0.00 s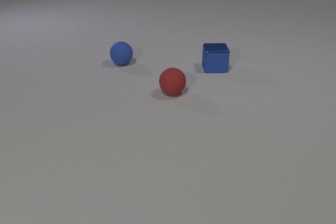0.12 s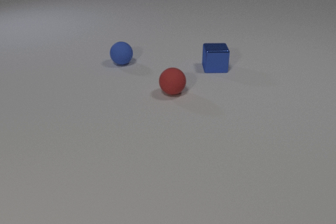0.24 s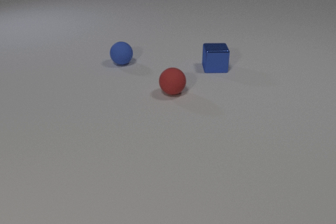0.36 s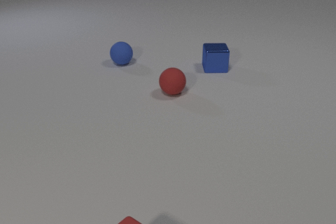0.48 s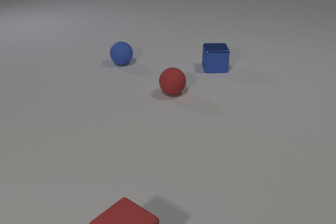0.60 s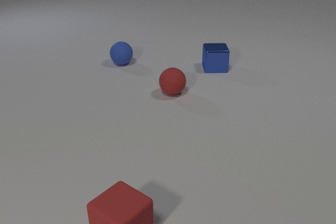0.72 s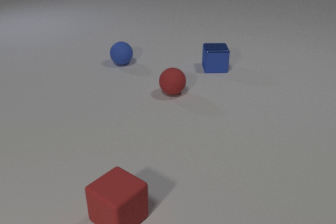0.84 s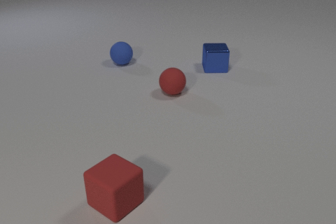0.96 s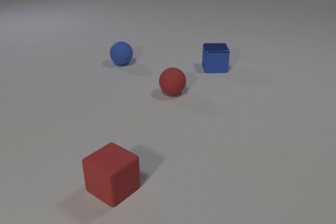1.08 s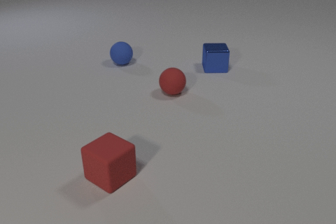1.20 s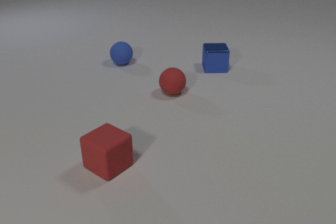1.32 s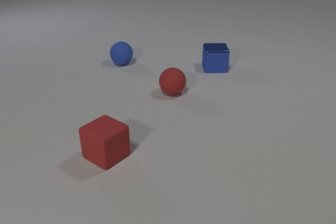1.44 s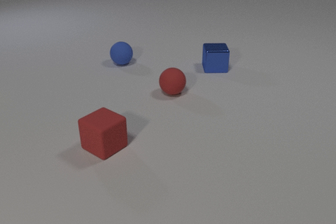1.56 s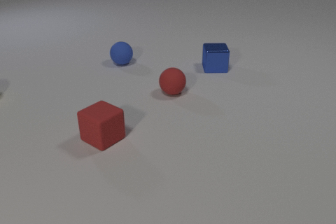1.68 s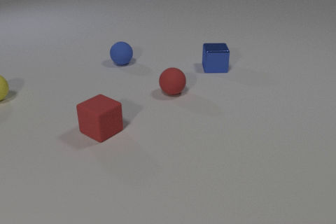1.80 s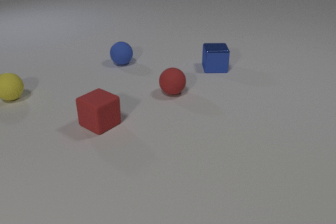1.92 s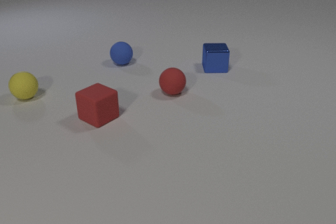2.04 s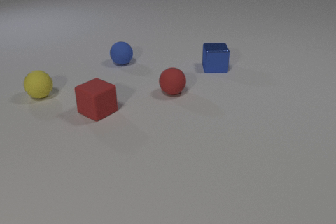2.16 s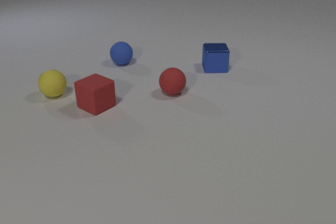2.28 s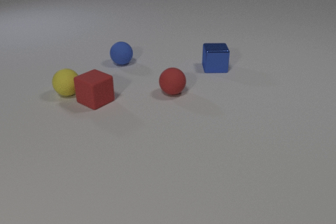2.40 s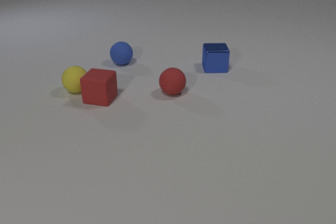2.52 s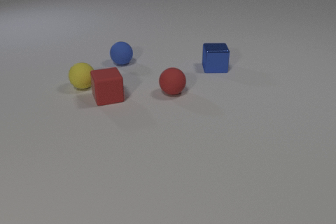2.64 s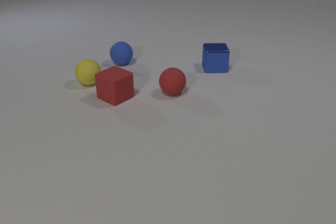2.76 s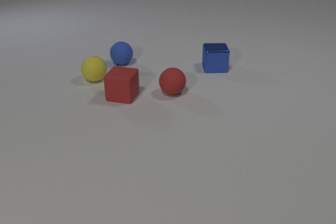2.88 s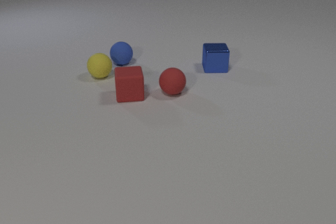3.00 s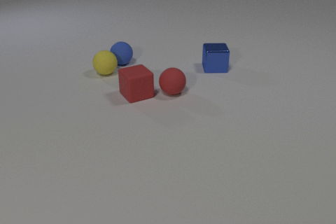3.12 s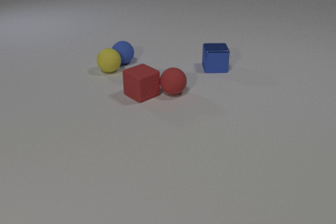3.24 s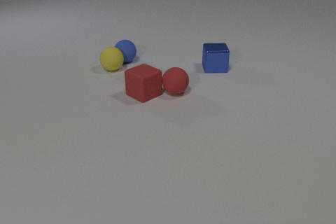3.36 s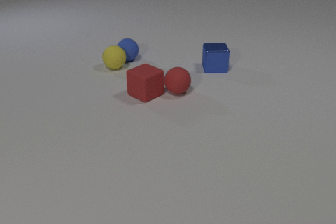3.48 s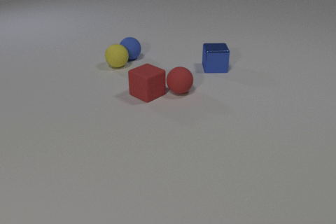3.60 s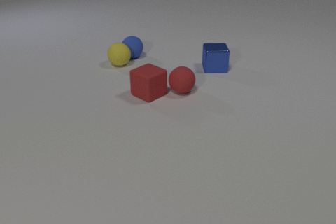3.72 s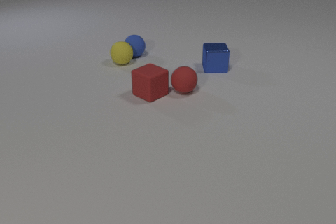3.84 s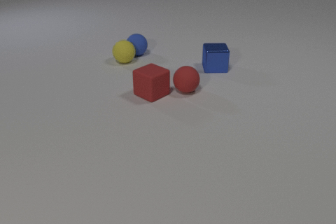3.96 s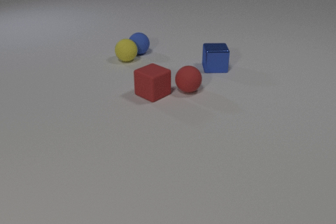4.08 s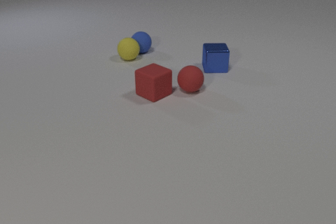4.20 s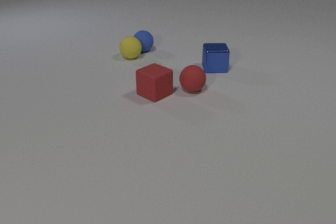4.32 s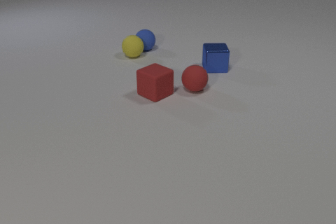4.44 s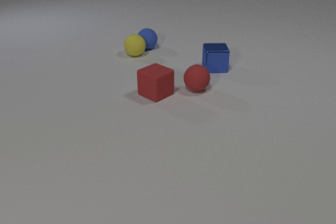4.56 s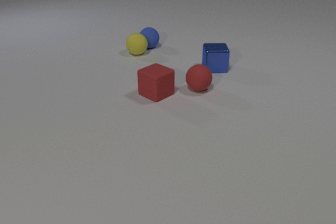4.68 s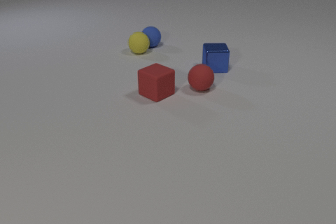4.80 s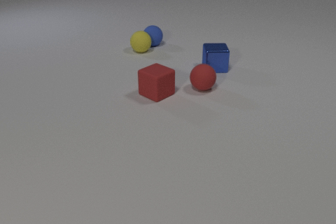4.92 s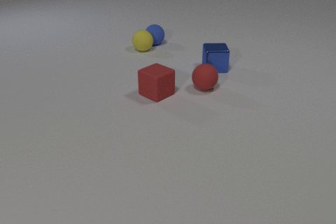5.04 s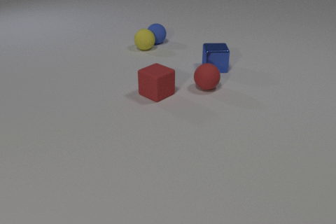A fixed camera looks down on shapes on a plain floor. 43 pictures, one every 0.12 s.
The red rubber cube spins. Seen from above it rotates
counterclockwise.
The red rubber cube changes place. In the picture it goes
away from the camera.
0.00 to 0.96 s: The red rubber cube comes in at the bottom edge, slides away from the camera.
0.96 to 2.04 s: The red rubber cube slides away from the camera. The yellow rubber sphere comes in at the left edge, rolls to the right.
2.04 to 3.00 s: The red rubber cube slides to the right and away from the camera, spins so that its near face slides to the right, counterclockwise seen from above. The yellow rubber sphere rolls to the right and away from the camera. The red rubber cube and the yellow rubber sphere collide.
3.00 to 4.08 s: The red rubber cube slides to the right. The yellow rubber sphere rolls away from the camera and to the right. The blue rubber sphere rolls away from the camera and to the right. The red rubber sphere rolls to the right. The yellow rubber sphere and the blue rubber sphere collide. The red rubber cube and the red rubber sphere collide.
4.08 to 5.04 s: The yellow rubber sphere rolls away from the camera and to the right. The blue rubber sphere rolls away from the camera and to the right. The red rubber sphere rolls to the right and away from the camera.
What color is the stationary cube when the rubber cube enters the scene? blue.
How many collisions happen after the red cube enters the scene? 3.
How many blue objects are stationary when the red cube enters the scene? 2.
